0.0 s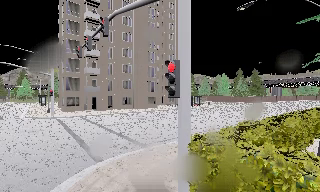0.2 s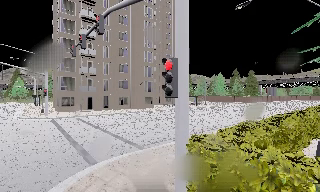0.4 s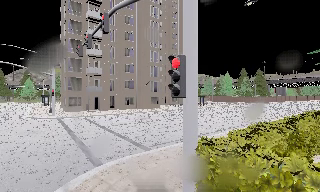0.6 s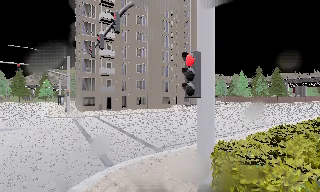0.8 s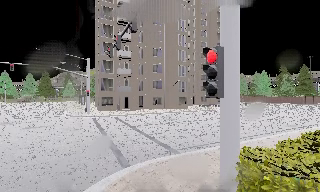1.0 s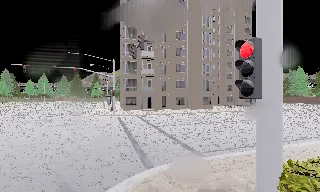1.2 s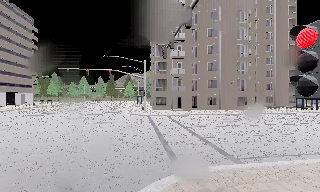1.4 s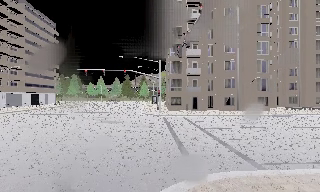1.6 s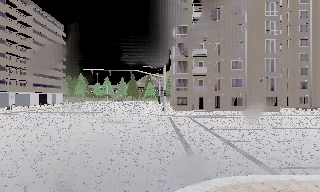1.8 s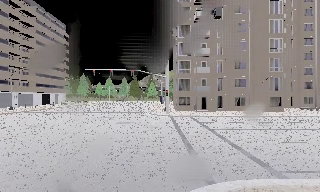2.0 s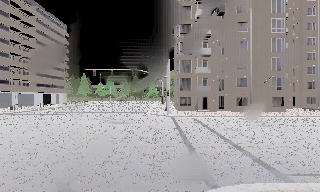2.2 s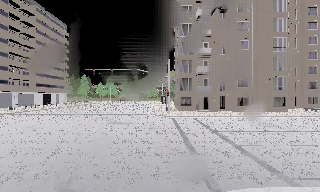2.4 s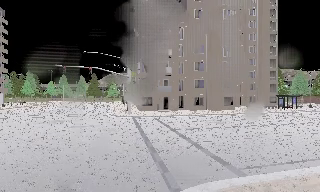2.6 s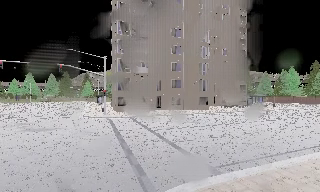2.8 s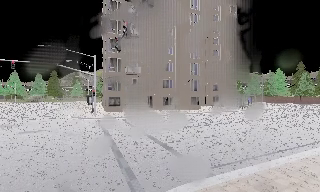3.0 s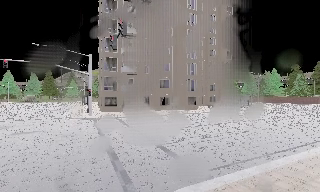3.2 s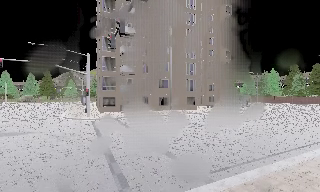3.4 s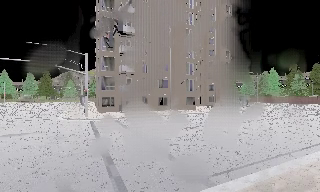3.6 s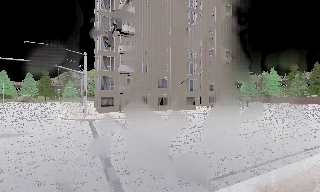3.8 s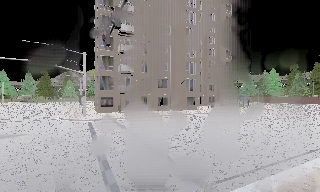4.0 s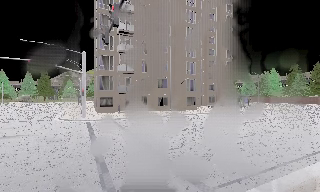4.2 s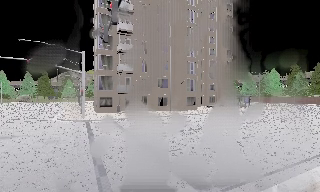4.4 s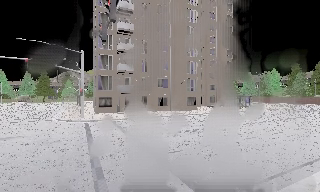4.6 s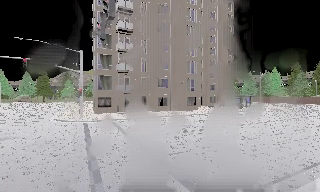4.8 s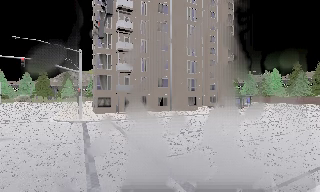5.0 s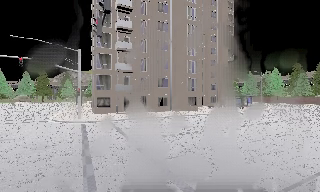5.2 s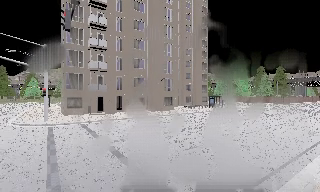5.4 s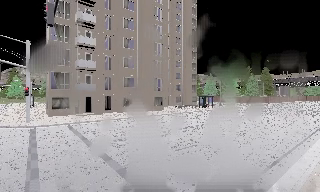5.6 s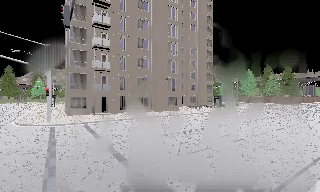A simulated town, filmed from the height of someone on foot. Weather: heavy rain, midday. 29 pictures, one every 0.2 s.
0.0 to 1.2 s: The camera pans to its left, which is counterclockwise from overhead, by about 30 degrees. It travels forward, about 1.5 m, so what stands in front looms larger.
1.2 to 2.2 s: The camera travels forward, about 1 m, so what stands in front looms larger.
2.2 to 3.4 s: The camera swings to its right by about 25 degrees, and the scene slides to the left. It travels forward, about 1.5 m, so what stands in front looms larger.
3.4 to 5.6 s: The camera travels forward, about 2.5 m, so what stands in front looms larger.
The film runs forward here.
